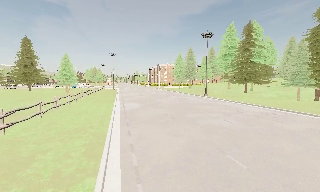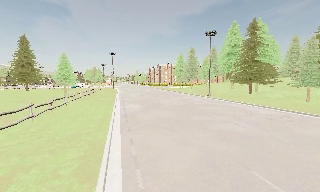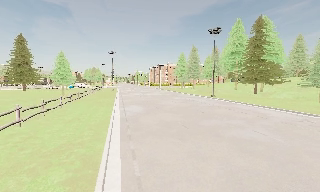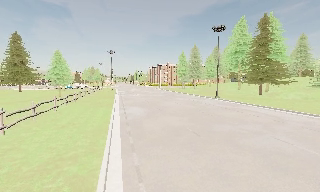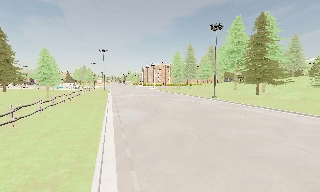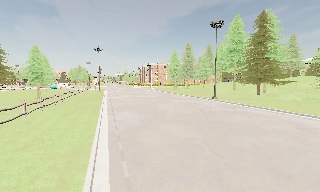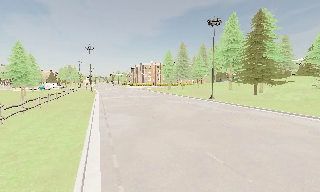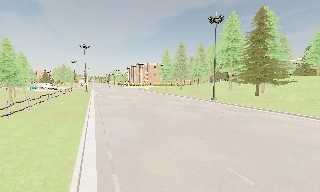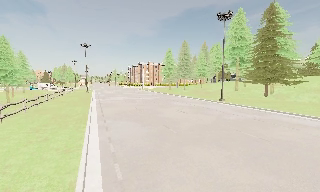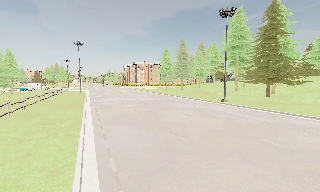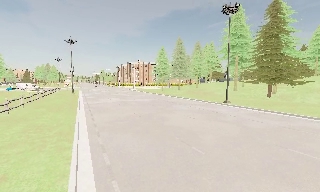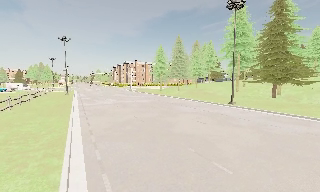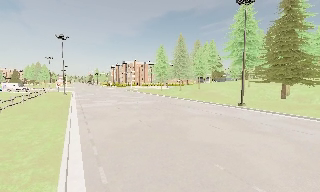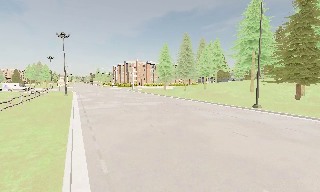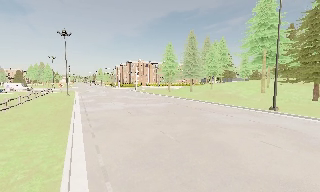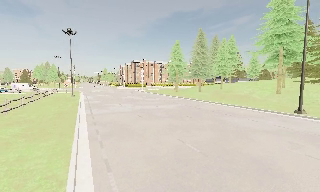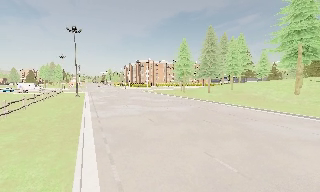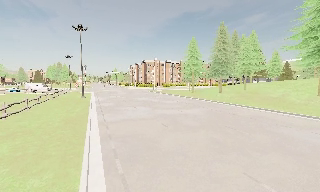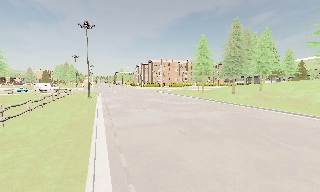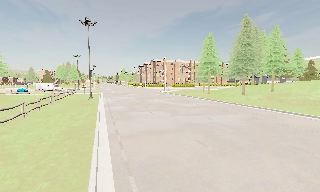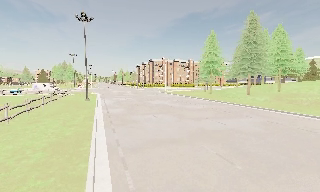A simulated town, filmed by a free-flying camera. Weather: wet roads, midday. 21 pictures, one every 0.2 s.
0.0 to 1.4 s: The camera travels forward, about 9 m, so what stands in front looms larger.
1.4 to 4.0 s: The camera travels forward and to its left, about 20 m, so what stands in front looms larger.
The film runs forward here.
